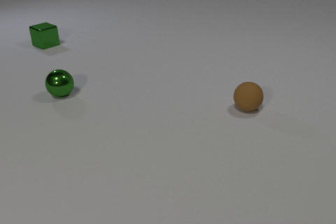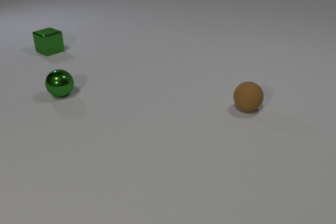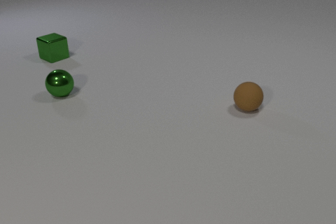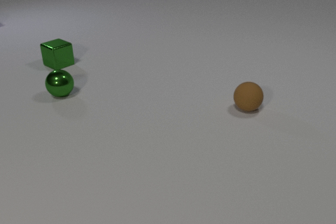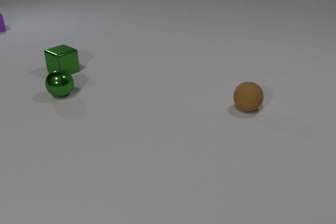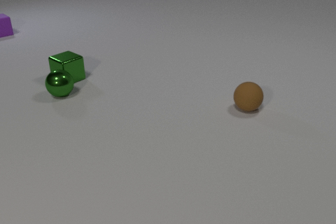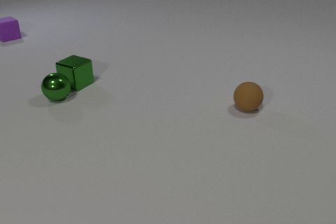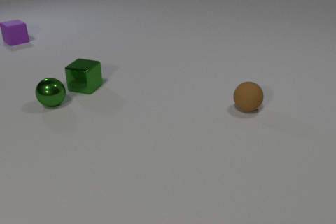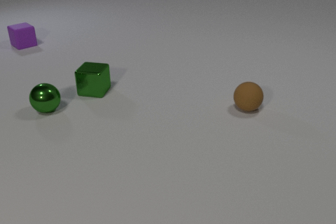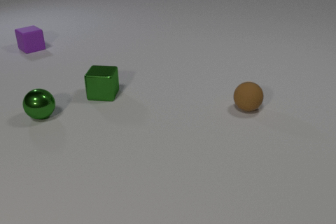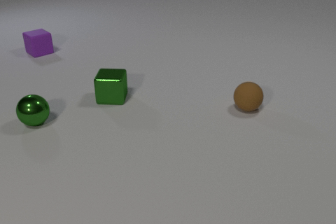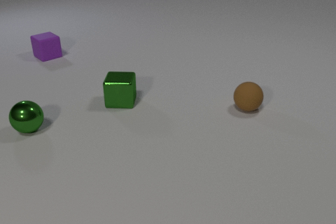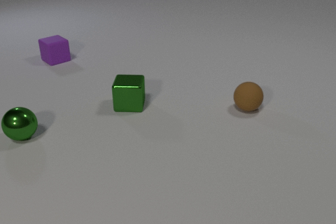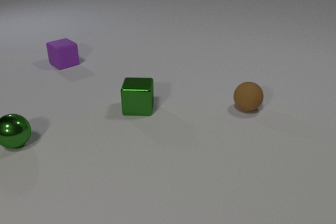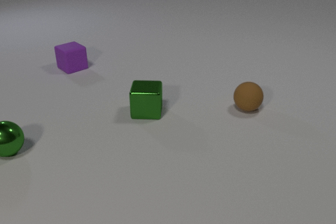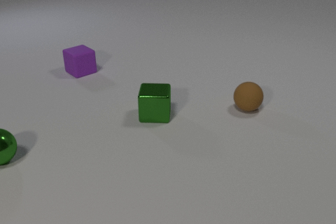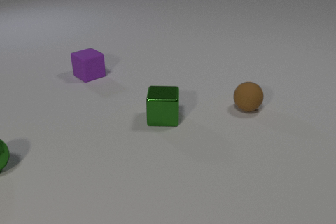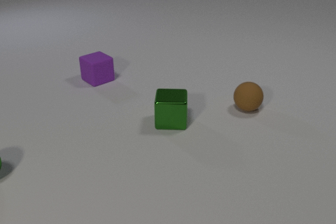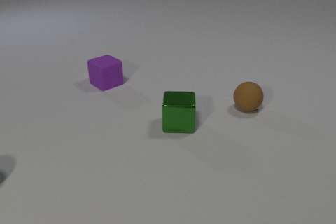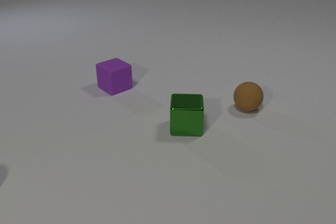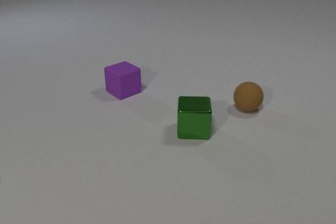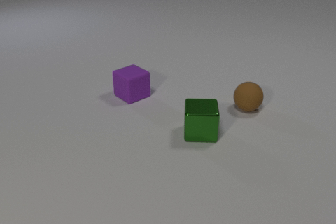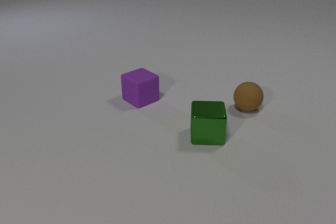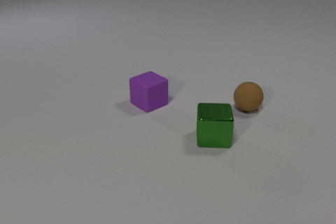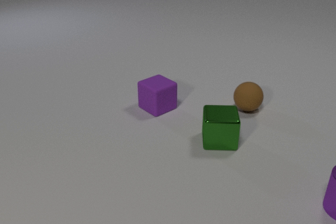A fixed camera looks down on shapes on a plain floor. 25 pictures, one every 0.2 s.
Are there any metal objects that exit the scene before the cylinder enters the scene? yes.
What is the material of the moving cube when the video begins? metal.
Are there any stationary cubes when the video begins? no.
0.0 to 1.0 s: The green metal cube slides toward the camera. The purple rubber cube comes in at the left edge, slides toward the camera and to the right.
1.0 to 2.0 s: The green metal cube slides toward the camera and to the right, spins so that its near face slides to the right, counterclockwise seen from above. The green metal sphere rolls toward the camera and to the left. The purple rubber cube slides toward the camera and to the right. The green metal cube and the green metal sphere collide.
2.0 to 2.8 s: The green metal cube slides to the right and toward the camera. The green metal sphere rolls toward the camera and to the left. The purple rubber cube slides toward the camera and to the right.
2.8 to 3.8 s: The green metal cube slides to the right and toward the camera. The green metal sphere rolls toward the camera and to the left, leaves at the left edge. The purple rubber cube slides toward the camera and to the right.
3.8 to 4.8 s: The green metal cube slides to the right and toward the camera. The purple metal cylinder comes in at the right edge, slides to the left. The purple rubber cube slides toward the camera and to the right.
